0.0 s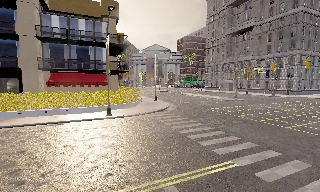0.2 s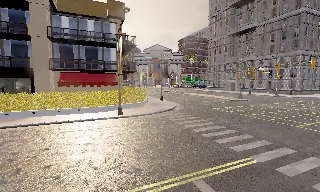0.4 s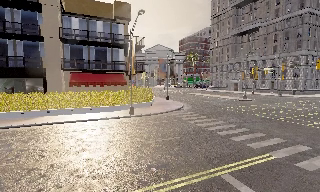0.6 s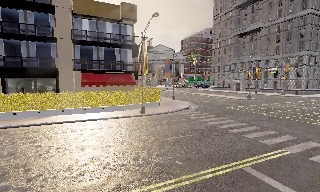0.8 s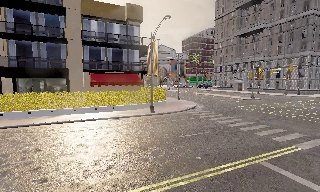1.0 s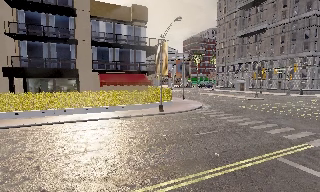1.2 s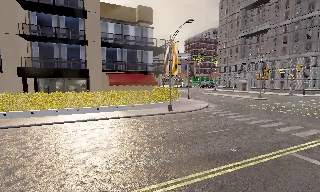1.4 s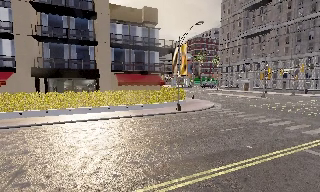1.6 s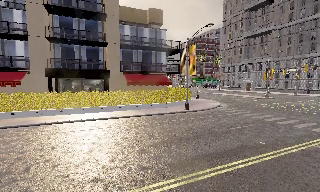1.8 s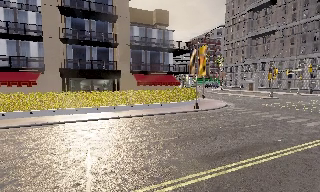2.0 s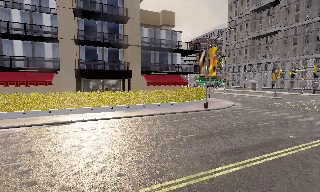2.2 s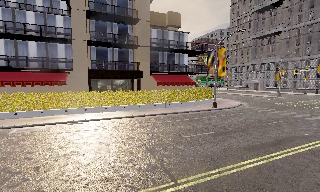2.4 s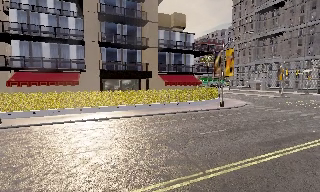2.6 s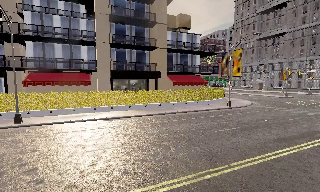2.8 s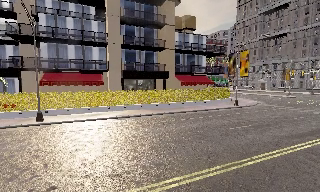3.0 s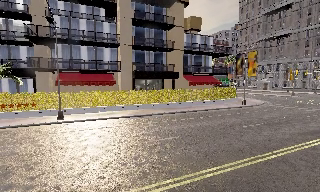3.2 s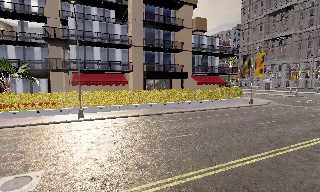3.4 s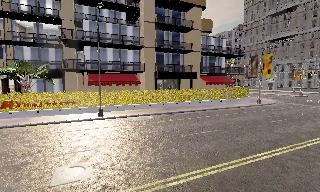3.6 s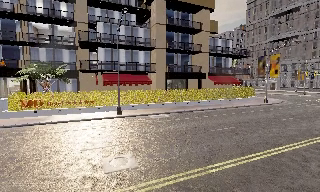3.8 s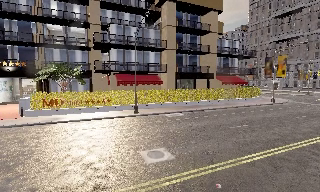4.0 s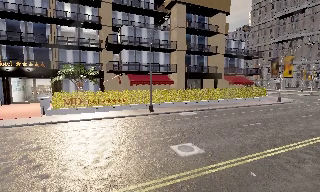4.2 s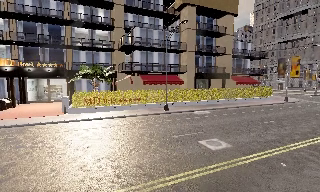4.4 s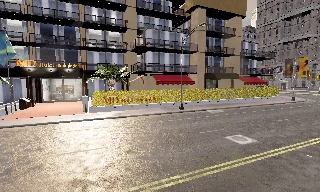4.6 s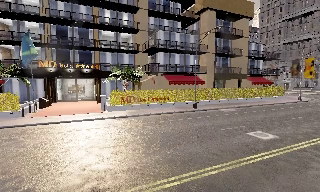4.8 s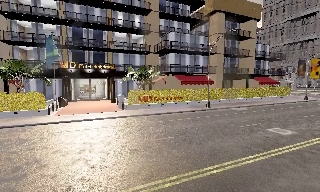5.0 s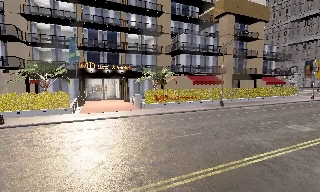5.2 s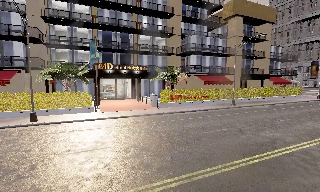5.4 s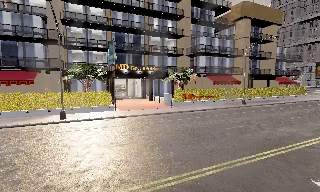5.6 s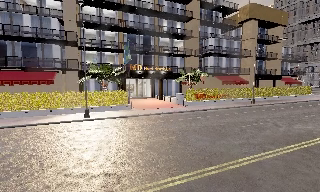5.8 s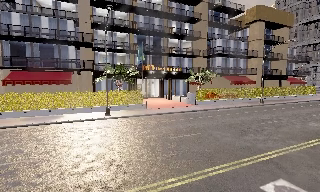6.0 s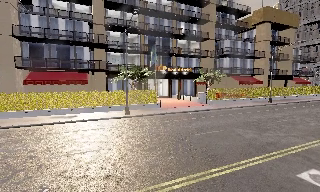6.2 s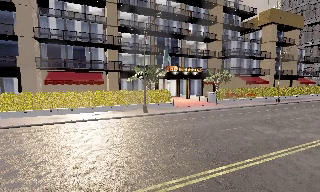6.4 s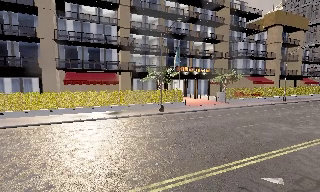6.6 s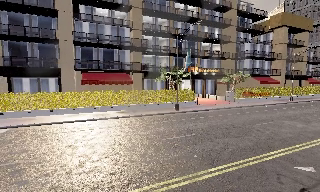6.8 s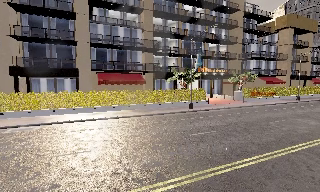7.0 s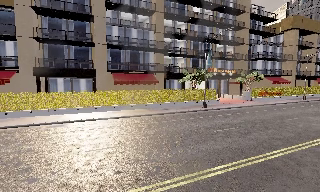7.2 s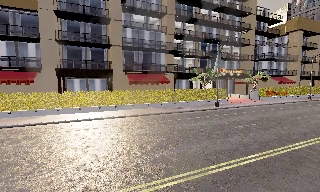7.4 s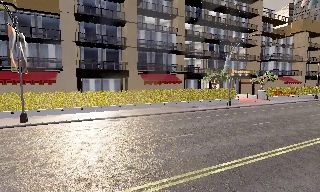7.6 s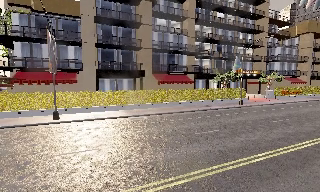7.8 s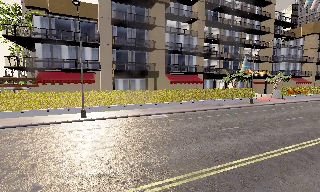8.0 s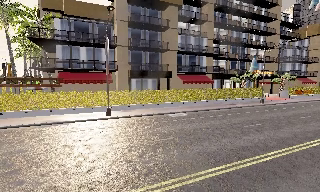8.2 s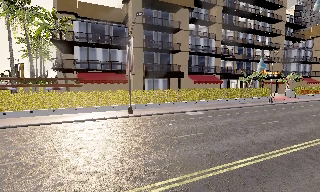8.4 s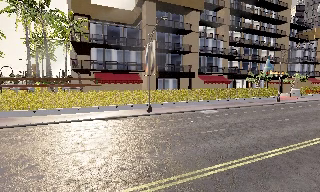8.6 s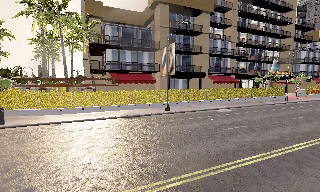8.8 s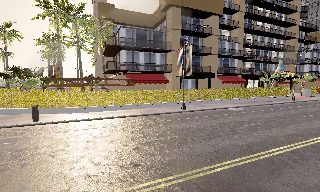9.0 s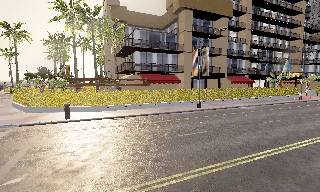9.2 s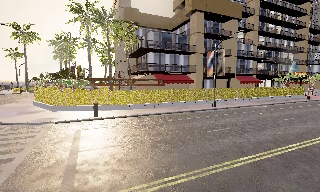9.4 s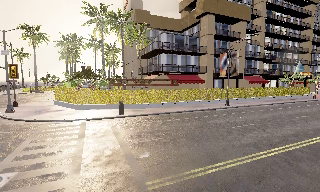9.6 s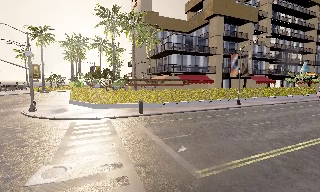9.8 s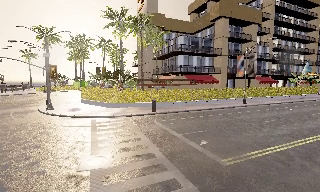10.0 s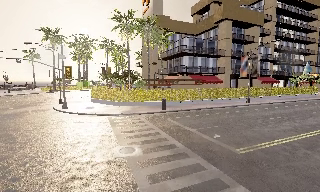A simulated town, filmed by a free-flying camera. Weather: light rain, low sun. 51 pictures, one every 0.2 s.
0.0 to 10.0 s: The camera travels to its left and backward, about 80 m, so close, fixed things drift to the right. It gains speed.
The film runs backward here.
